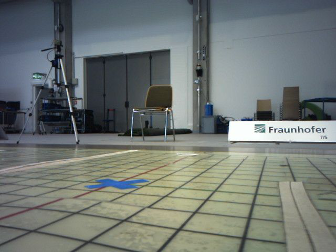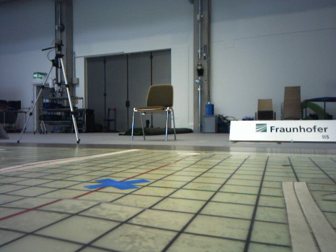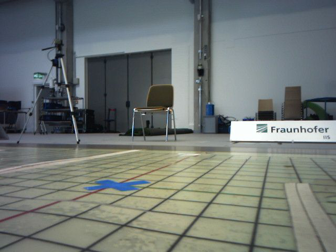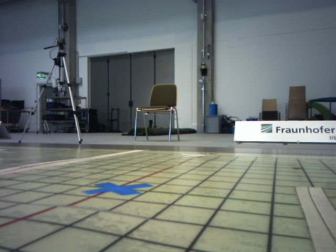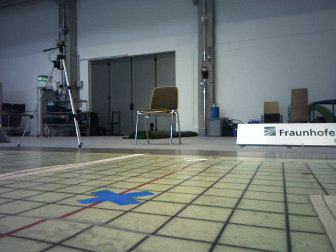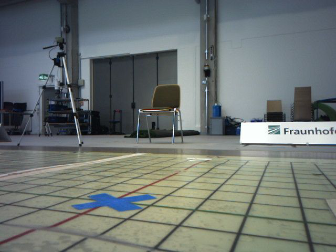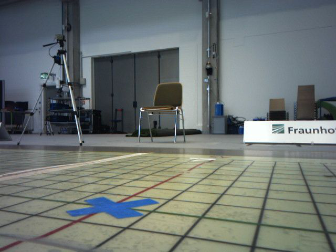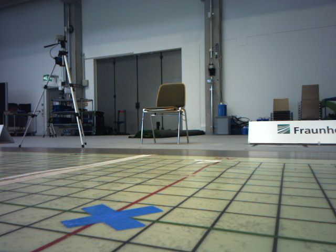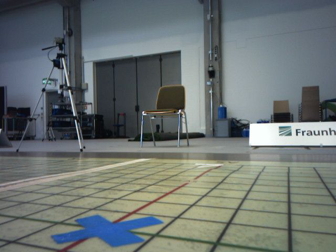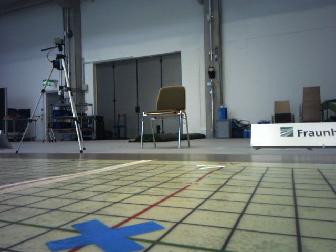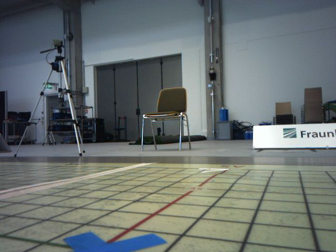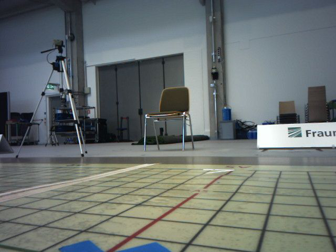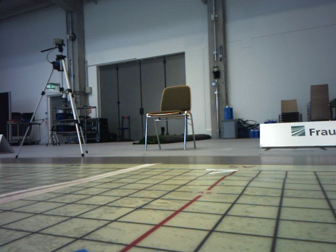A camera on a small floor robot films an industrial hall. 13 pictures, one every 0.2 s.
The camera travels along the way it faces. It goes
forward.
0.0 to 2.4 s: The camera travels forward, about 0.5 m, so what stands in front looms larger.
The film runs forward here.
